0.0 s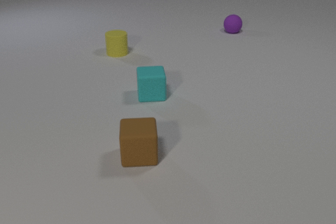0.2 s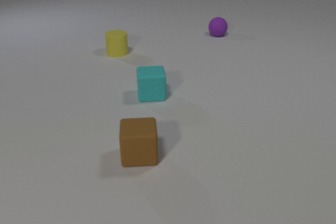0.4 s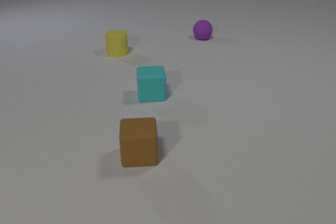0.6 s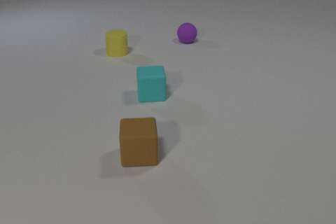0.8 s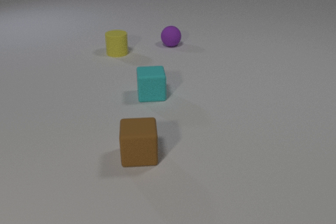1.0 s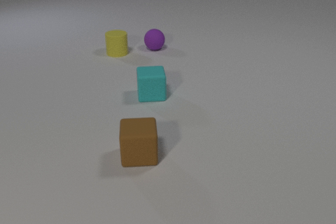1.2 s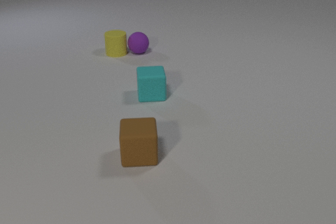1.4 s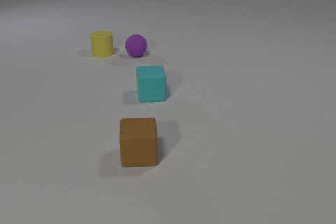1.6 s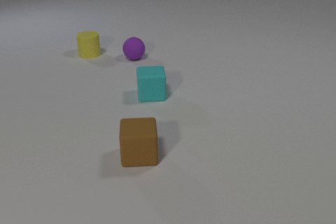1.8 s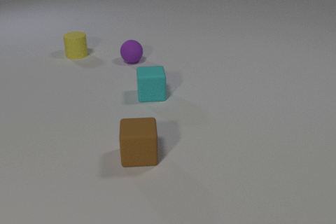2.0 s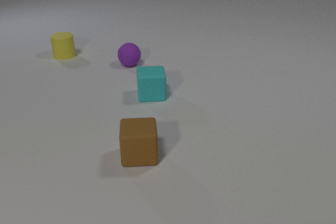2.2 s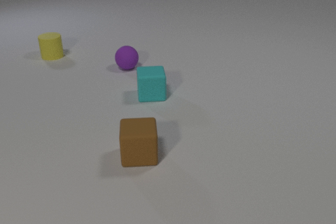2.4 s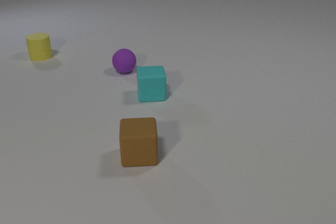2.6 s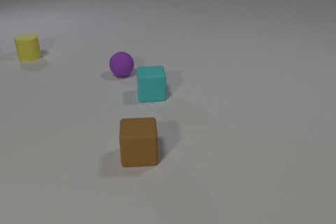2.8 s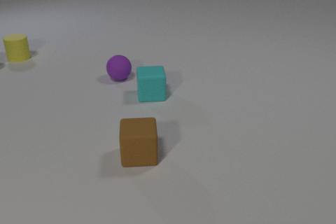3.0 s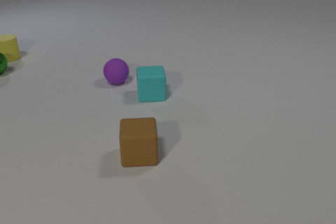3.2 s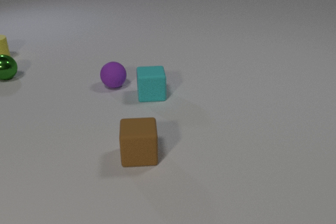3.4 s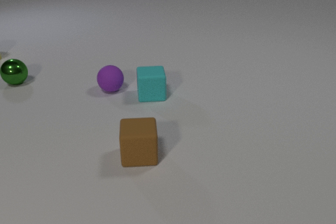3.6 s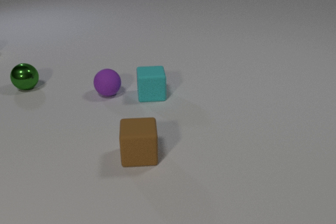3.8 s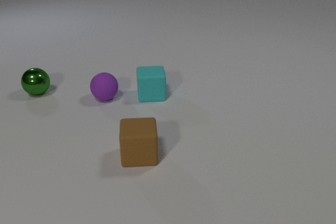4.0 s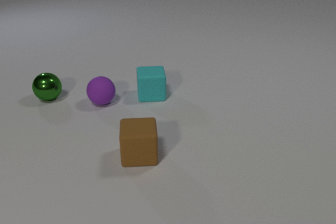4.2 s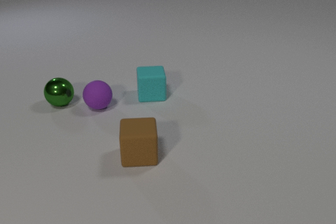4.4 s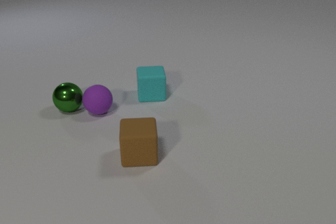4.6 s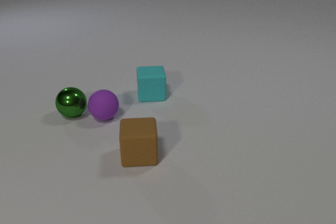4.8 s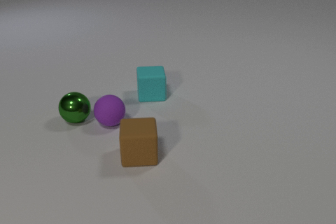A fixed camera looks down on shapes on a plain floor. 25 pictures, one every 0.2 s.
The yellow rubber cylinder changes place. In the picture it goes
to the left.
The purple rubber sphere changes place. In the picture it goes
toward the camera.
0.0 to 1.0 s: The purple rubber sphere rolls to the left and toward the camera.
1.0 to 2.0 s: The purple rubber sphere rolls toward the camera and to the left. The yellow rubber cylinder slides to the left. The purple rubber sphere and the yellow rubber cylinder collide.
2.0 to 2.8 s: The purple rubber sphere rolls toward the camera. The yellow rubber cylinder slides to the left.
2.8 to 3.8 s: The purple rubber sphere rolls toward the camera. The yellow rubber cylinder slides to the left, leaves at the left edge. The green metal sphere comes in at the left edge, rolls toward the camera and to the right.
3.8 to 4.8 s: The purple rubber sphere rolls toward the camera. The green metal sphere rolls toward the camera and to the right. The purple rubber sphere and the green metal sphere collide.
What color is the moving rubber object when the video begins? purple.
How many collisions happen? 2.
How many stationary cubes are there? 2.
